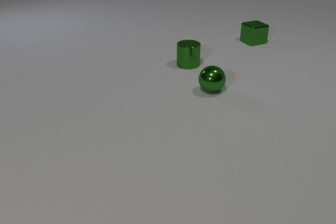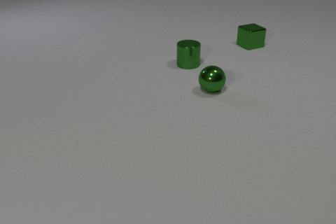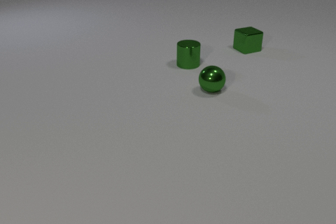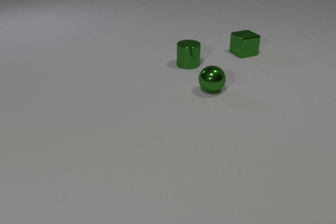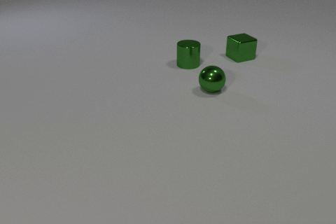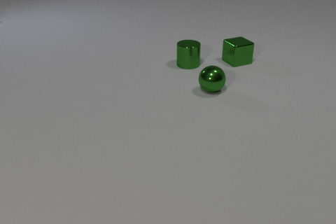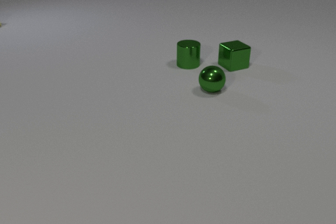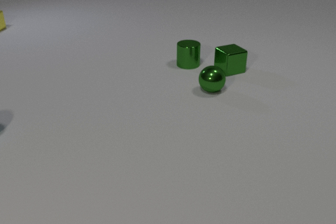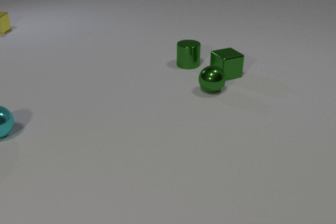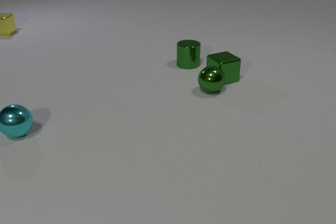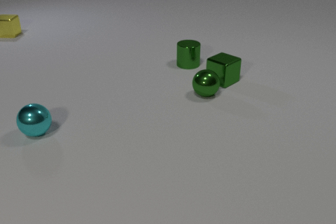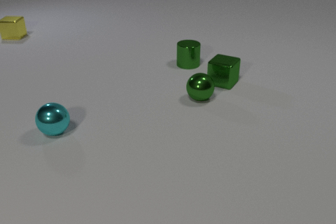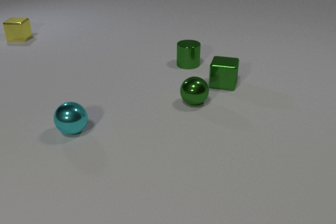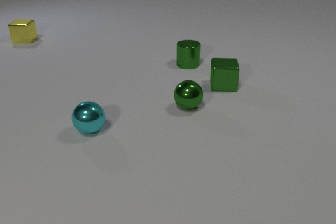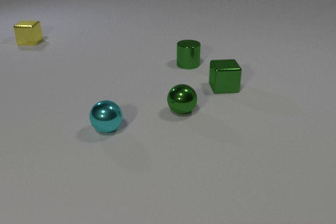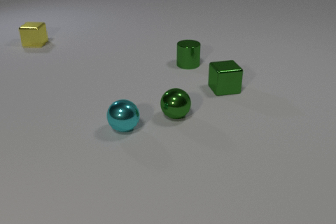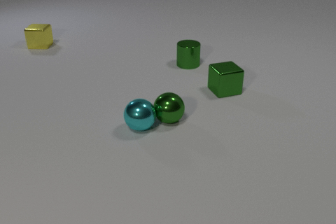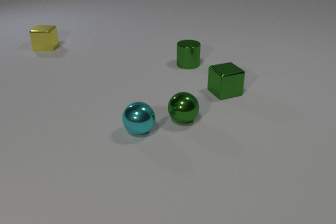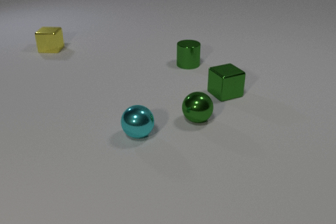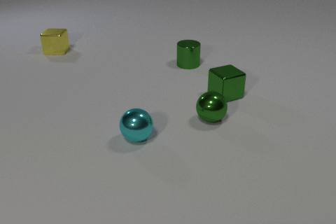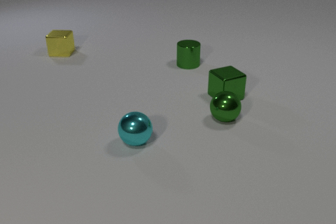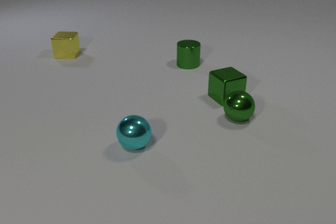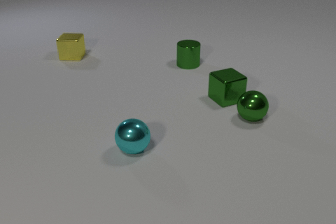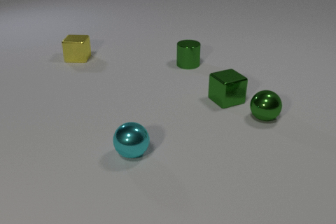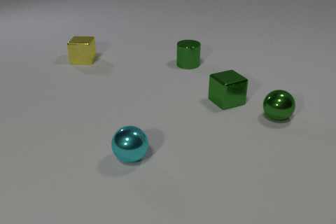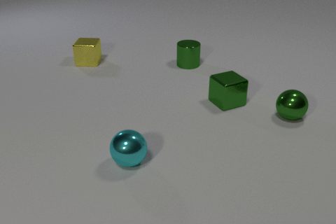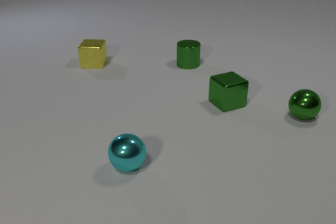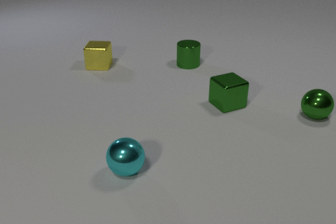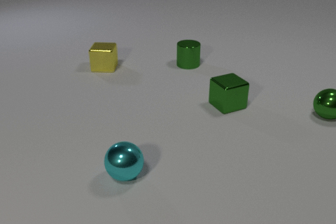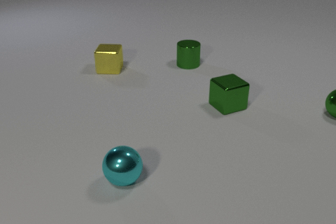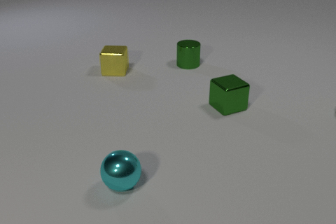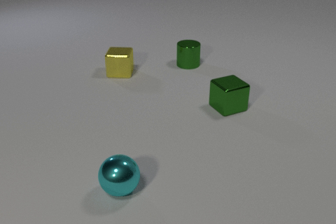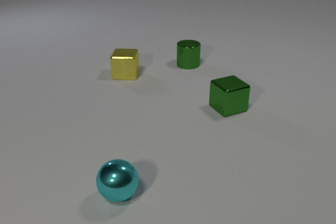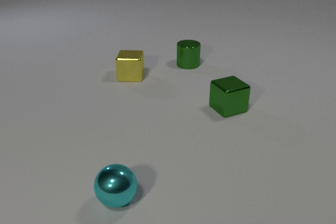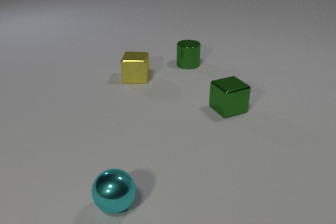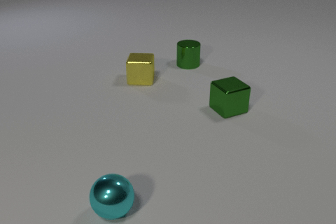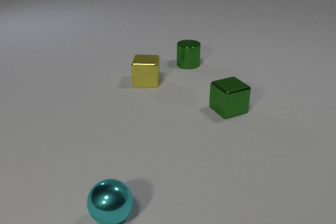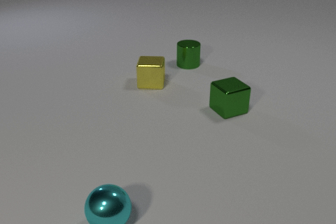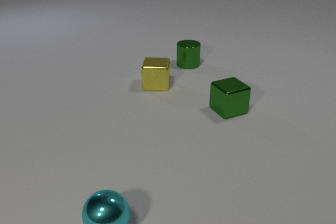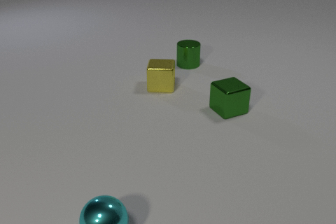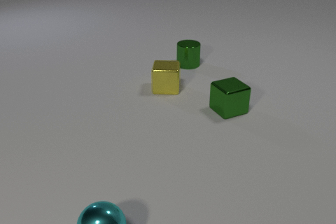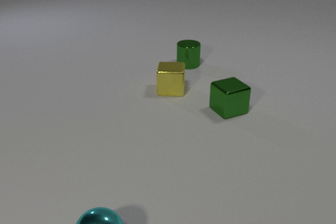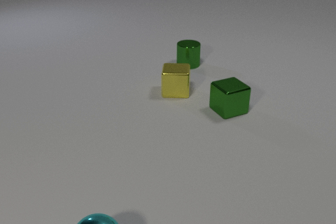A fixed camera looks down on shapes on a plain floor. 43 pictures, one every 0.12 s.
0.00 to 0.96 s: The green metal cube slides toward the camera. The yellow metal cube comes in at the left edge, slides toward the camera and to the right. The cyan metal sphere comes in at the left edge, rolls to the right.
0.96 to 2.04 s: The green metal cube slides toward the camera, spins so that its near face slides to the right, counterclockwise seen from above. The green metal sphere rolls toward the camera and to the left. The yellow metal cube slides toward the camera and to the right. The cyan metal sphere rolls to the right. The green metal cube and the green metal sphere collide. The green metal sphere and the cyan metal sphere collide.
2.04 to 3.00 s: The green metal cube slides toward the camera. The green metal sphere rolls to the right. The yellow metal cube slides toward the camera and to the right. The cyan metal sphere rolls toward the camera.
3.00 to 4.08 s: The green metal cube slides toward the camera. The green metal sphere rolls to the right and away from the camera, leaves at the right edge. The yellow metal cube slides toward the camera and to the right. The cyan metal sphere rolls toward the camera.
4.08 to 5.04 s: The yellow metal cube slides to the right and toward the camera. The cyan metal sphere rolls toward the camera.
What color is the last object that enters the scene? cyan.
How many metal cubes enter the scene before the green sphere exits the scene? 1.
What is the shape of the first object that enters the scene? cube.
